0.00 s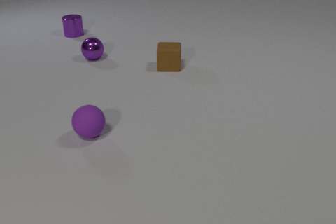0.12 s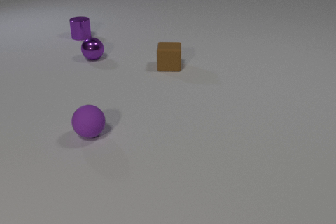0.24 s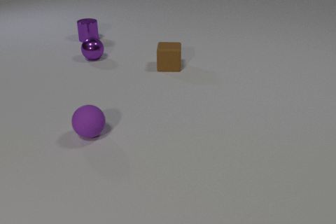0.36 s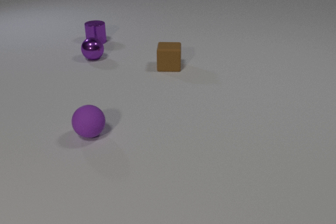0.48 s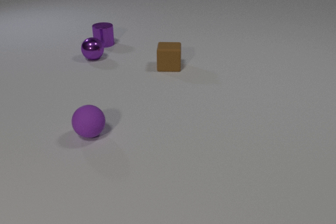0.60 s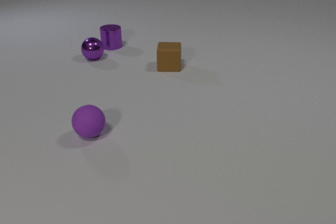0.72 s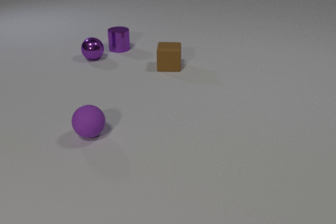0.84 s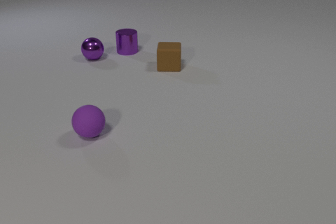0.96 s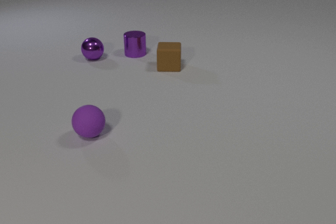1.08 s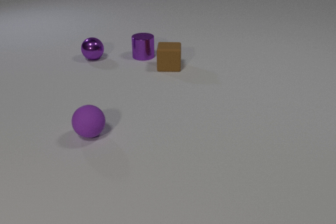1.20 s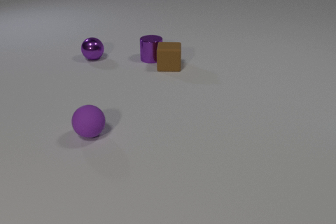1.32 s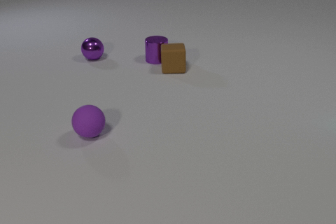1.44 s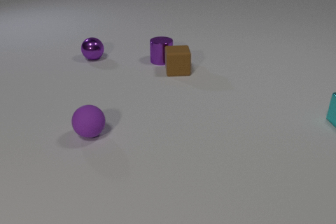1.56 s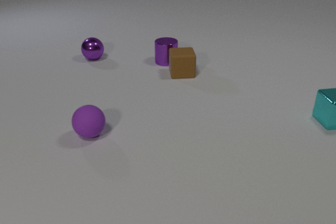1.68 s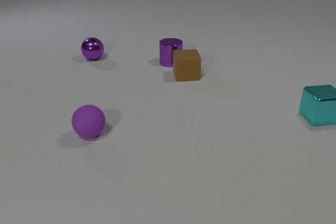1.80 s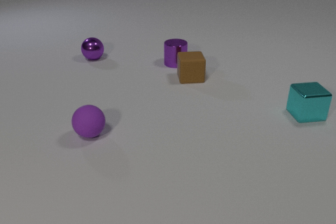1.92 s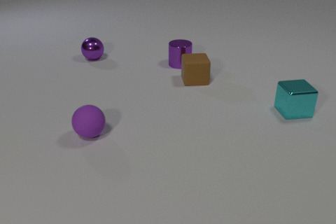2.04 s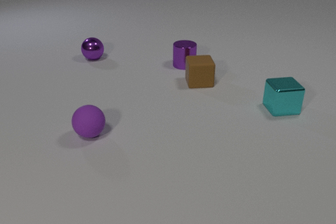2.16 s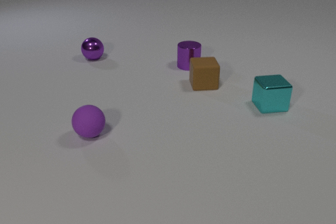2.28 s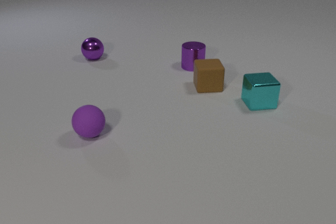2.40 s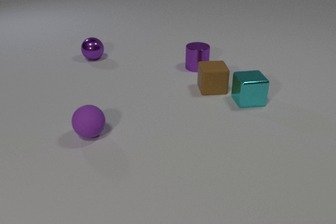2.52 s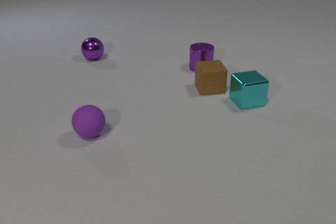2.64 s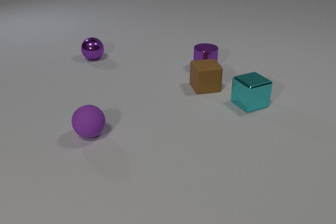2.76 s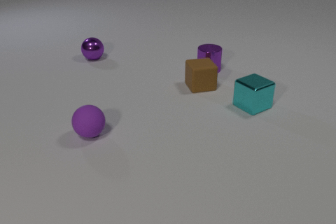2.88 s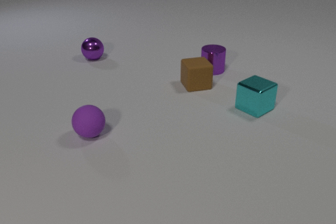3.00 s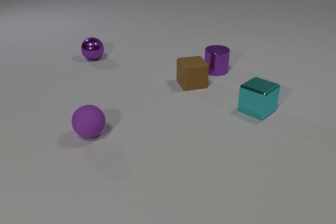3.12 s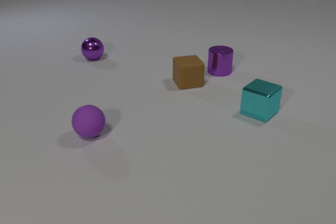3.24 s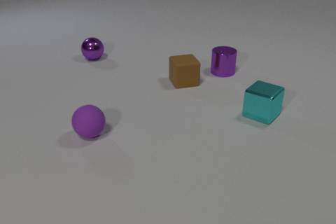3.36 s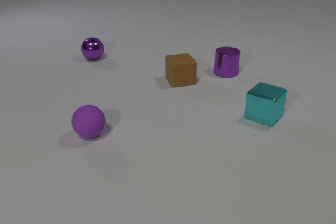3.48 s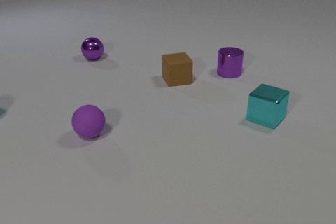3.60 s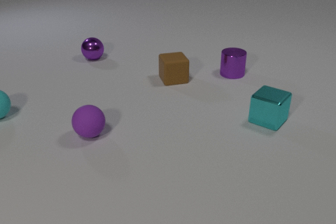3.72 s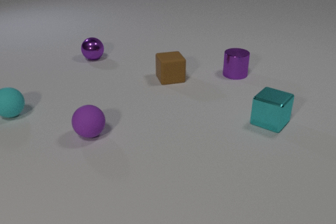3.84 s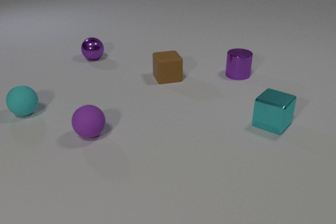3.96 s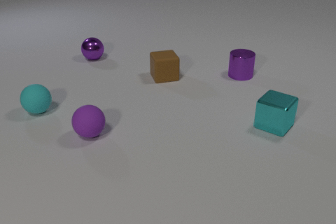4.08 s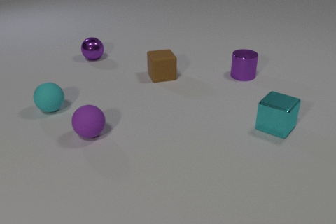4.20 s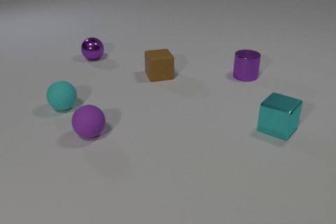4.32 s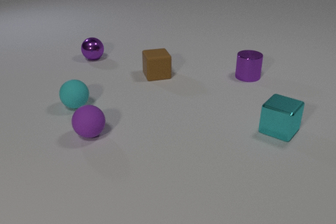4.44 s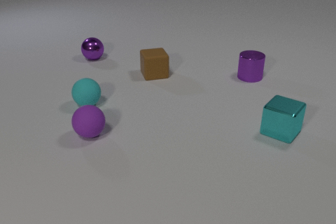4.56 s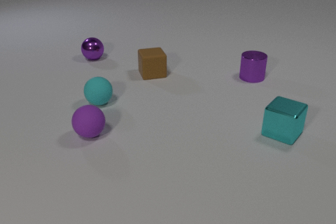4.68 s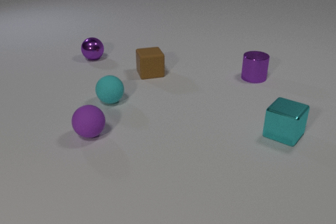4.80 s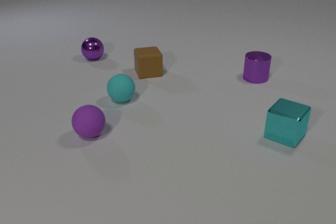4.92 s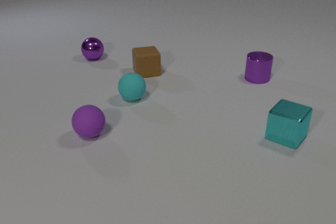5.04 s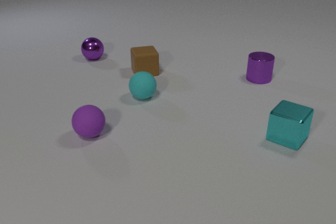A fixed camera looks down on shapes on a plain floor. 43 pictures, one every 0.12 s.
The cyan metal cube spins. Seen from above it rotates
counterclockwise.
The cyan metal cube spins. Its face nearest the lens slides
to the right.
0.00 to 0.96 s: The purple metal cylinder slides toward the camera and to the right.
0.96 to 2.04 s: The purple metal cylinder slides to the right and toward the camera. The brown rubber cube slides toward the camera and to the right. The cyan metal cube comes in at the right edge, slides to the left. The purple metal cylinder and the brown rubber cube collide.
2.04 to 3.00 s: The purple metal cylinder slides to the right. The brown rubber cube slides to the left. The cyan metal cube slides to the left and toward the camera, spins so that its near face slides to the right, counterclockwise seen from above. The brown rubber cube and the cyan metal cube collide.
3.00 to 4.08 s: The purple metal cylinder slides to the right. The brown rubber cube slides to the left and away from the camera. The cyan rubber sphere comes in at the left edge, rolls to the right. The cyan metal cube slides toward the camera and to the right.
4.08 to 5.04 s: The purple metal cylinder slides to the right. The brown rubber cube slides to the left and away from the camera. The cyan rubber sphere rolls to the right. The cyan metal cube slides toward the camera and to the right.
Are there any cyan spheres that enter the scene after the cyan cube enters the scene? yes.
What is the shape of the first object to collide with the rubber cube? cylinder.
How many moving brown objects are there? 1.
